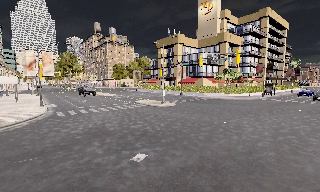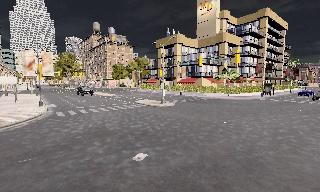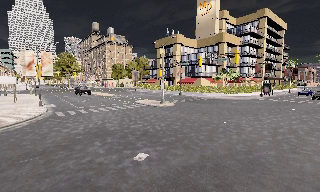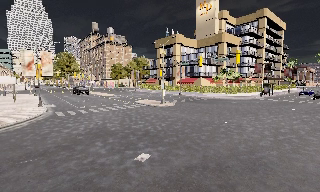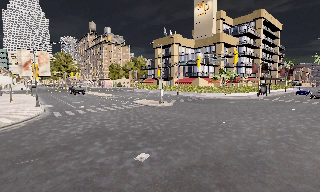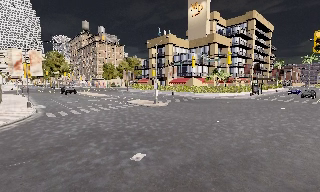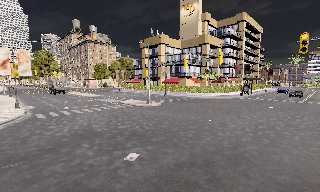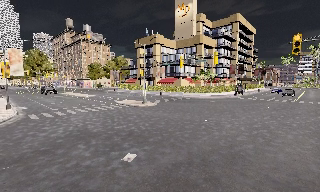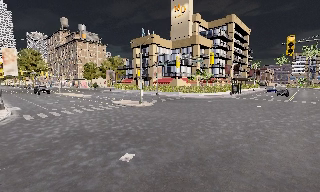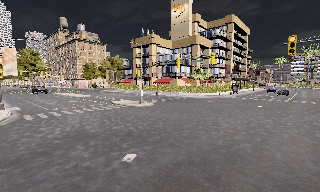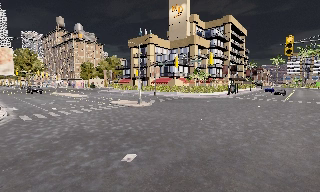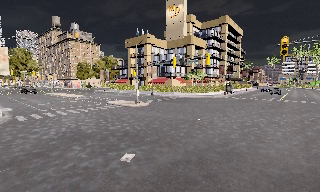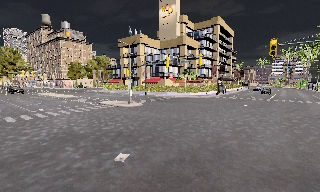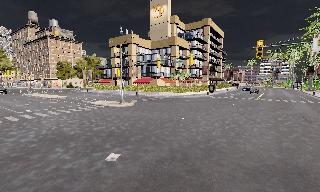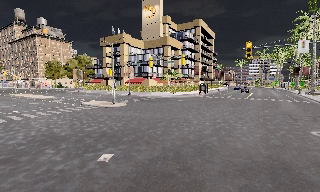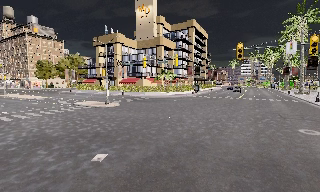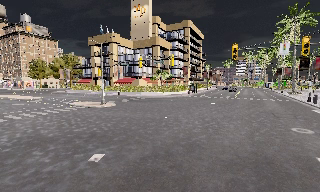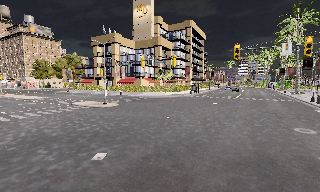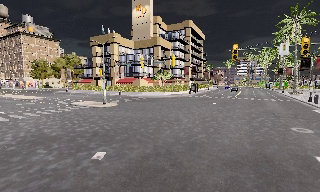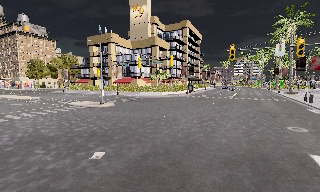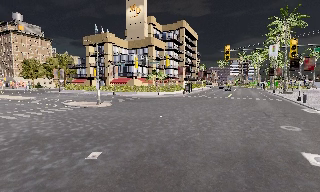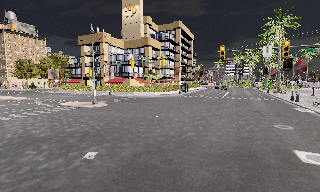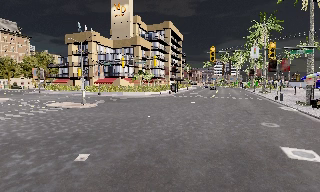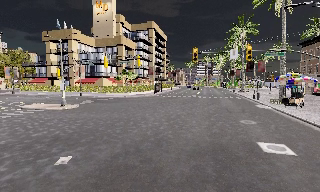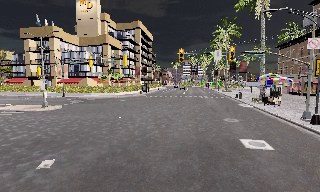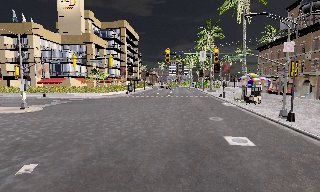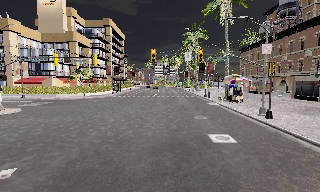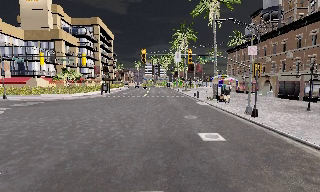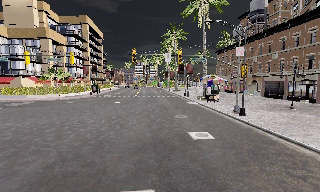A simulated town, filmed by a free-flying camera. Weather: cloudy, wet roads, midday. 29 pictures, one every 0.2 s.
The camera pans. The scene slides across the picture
to the left.
The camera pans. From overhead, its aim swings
clockwise.
0.0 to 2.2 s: The scene slides to the left, as the camera pans about 10 degrees to its right. It travels to its left, about 1 m.
2.2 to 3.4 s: The camera pans to its right, which is clockwise from overhead, by about 10 degrees.
3.4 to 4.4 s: The camera shifts only a little, or ends up much as it began.
4.4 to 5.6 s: The camera swings to its right by about 25 degrees, and the scene slides to the left.
The film runs backward here.
